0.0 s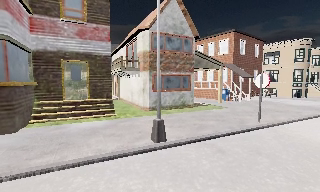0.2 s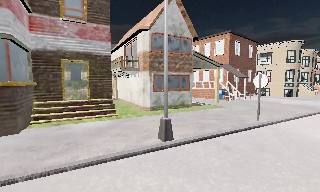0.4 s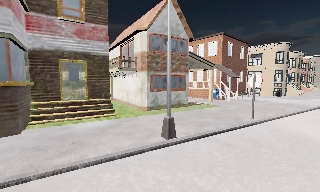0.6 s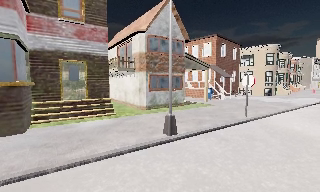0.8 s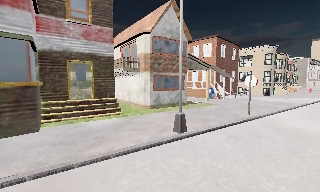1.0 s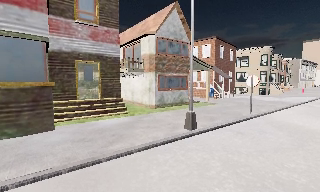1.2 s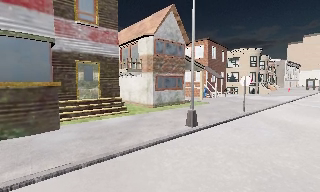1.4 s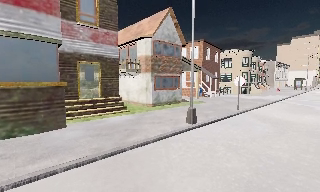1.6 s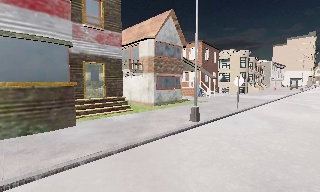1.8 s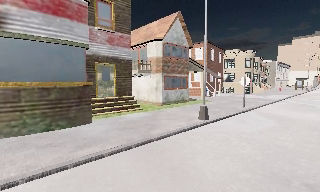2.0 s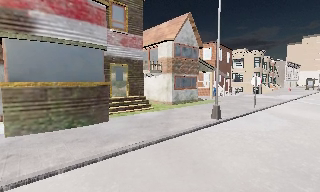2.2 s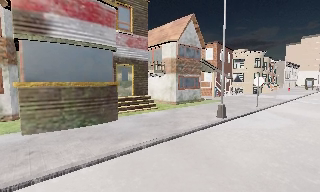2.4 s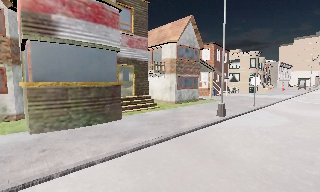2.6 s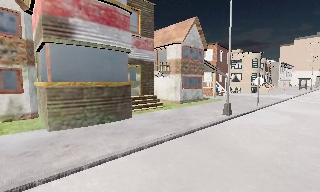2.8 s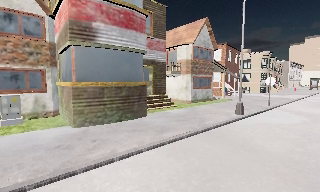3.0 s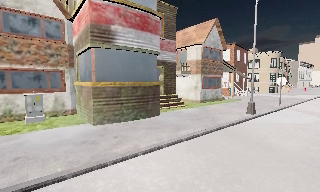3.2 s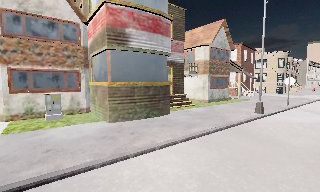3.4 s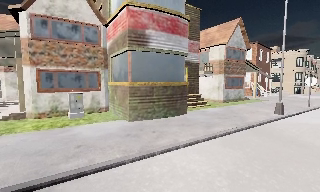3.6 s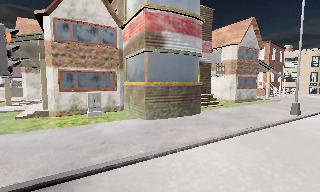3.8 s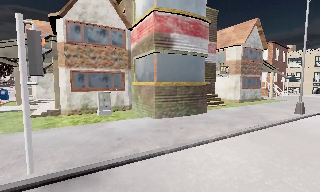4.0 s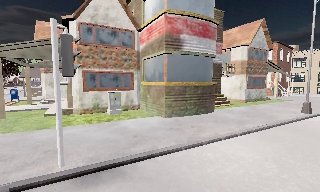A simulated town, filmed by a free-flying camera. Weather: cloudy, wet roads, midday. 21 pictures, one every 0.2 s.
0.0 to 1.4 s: The camera pans to its right, which is clockwise from overhead, by about 15 degrees. It travels to its left and backward, about 3.5 m.
1.4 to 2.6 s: The camera travels to its left and backward, about 3 m, so close, fixed things drift to the right.
2.6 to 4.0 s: The scene slides to the right, as the camera pans about 15 degrees to its left. It travels to its left and backward, about 3.5 m, so close, fixed things drift to the right.
The film runs forward here.
